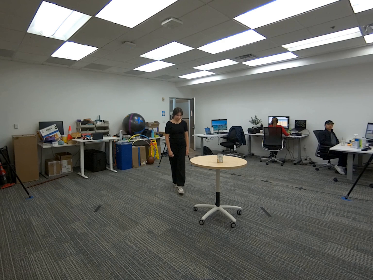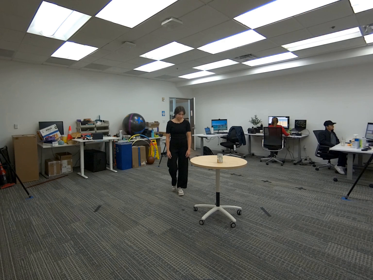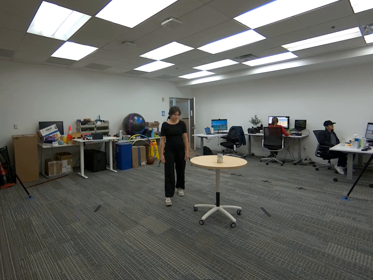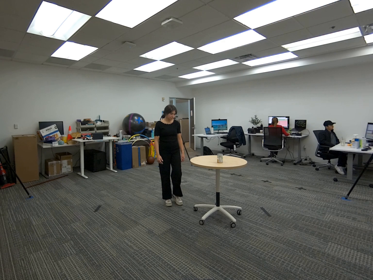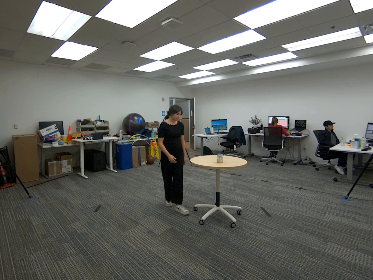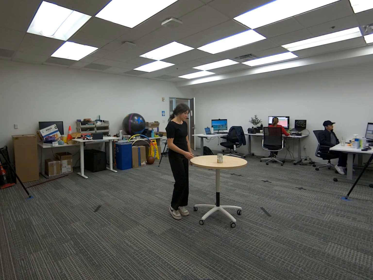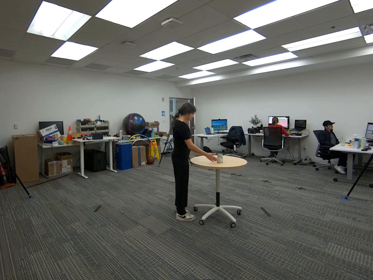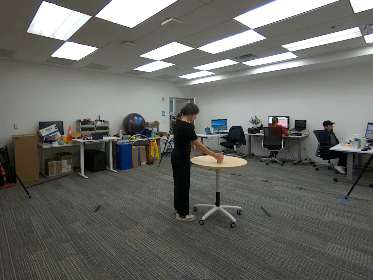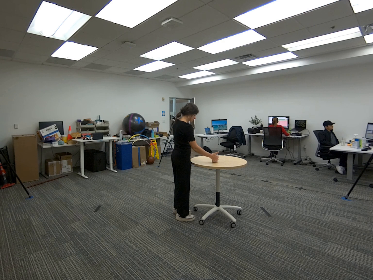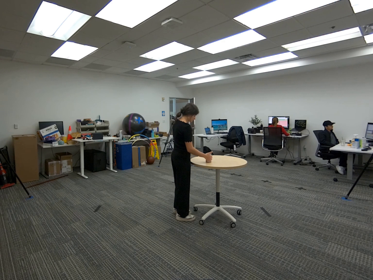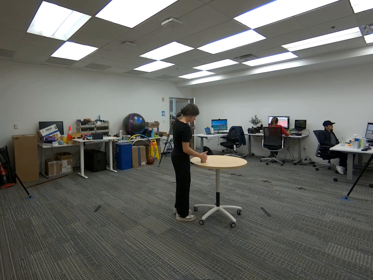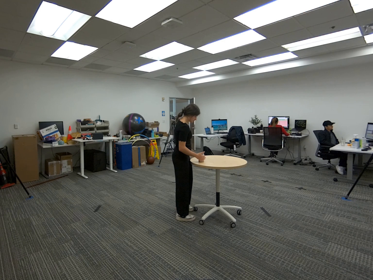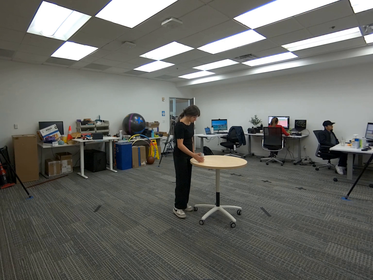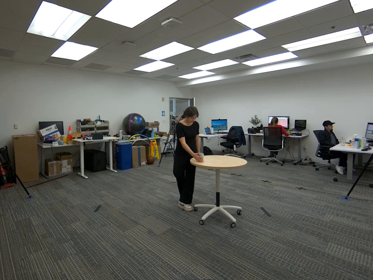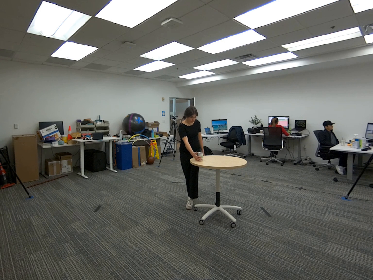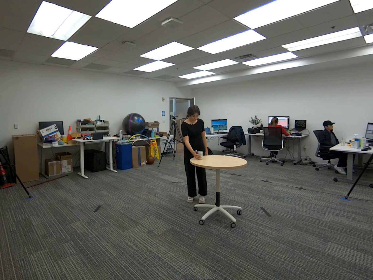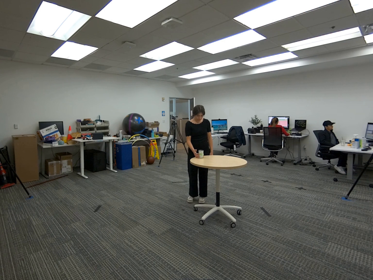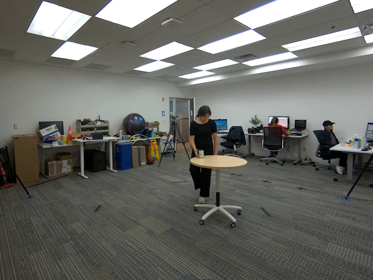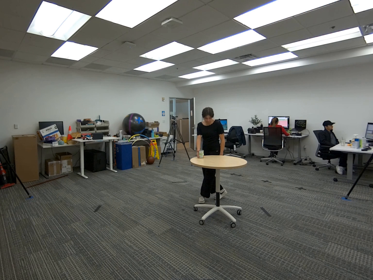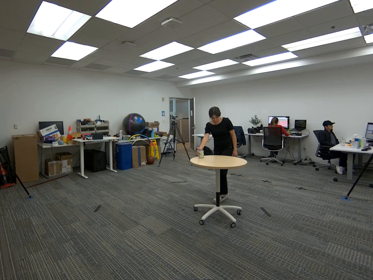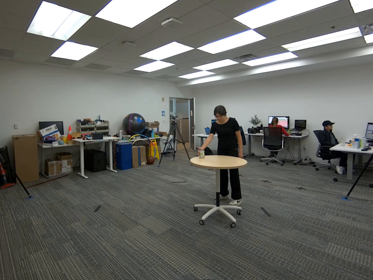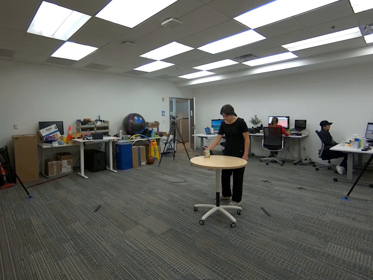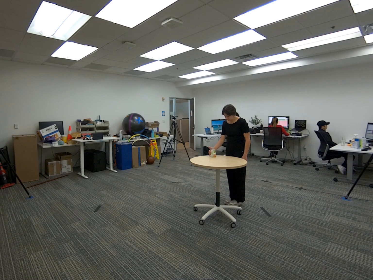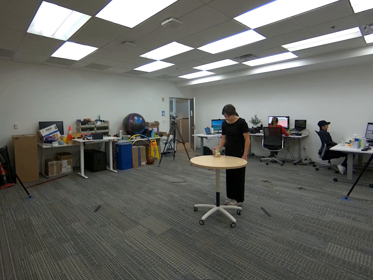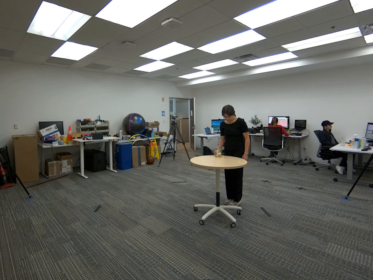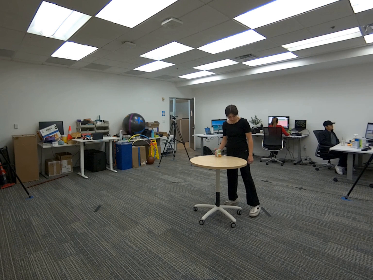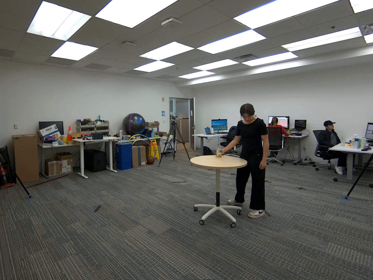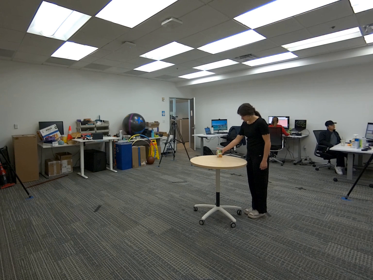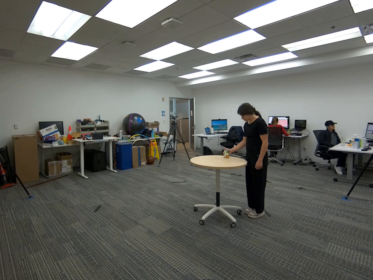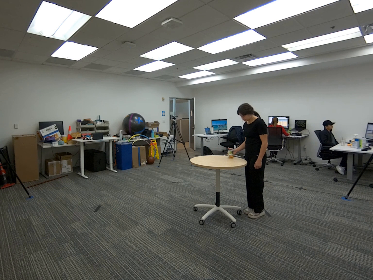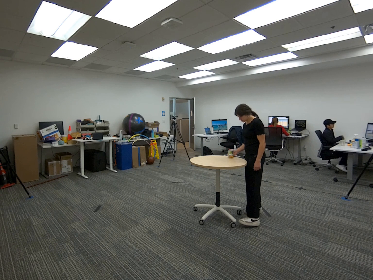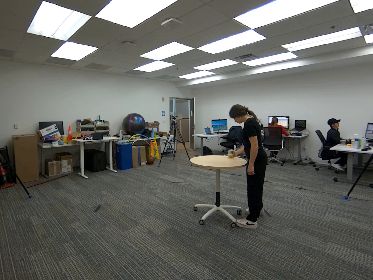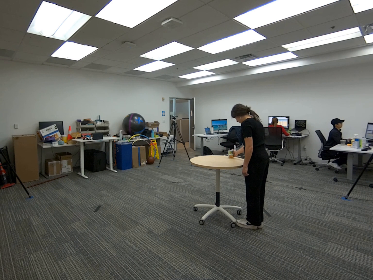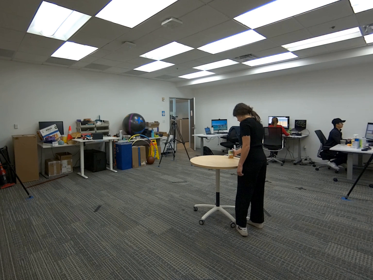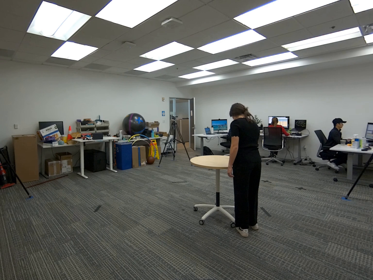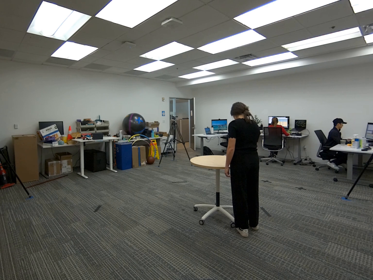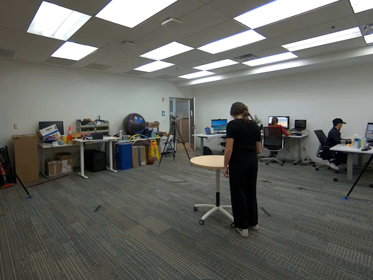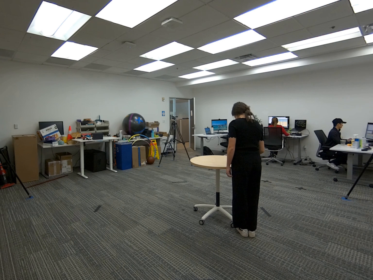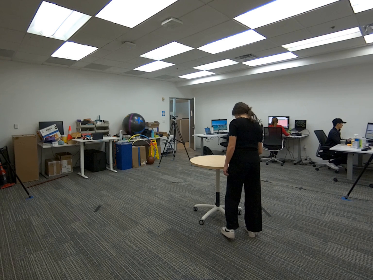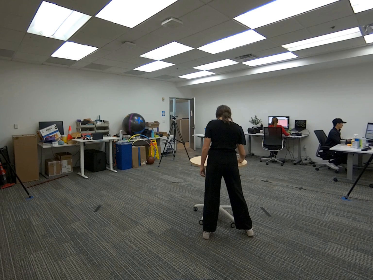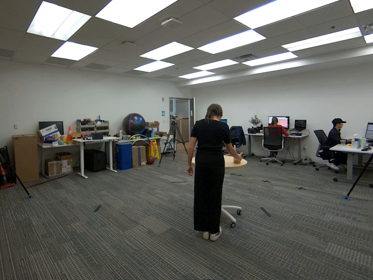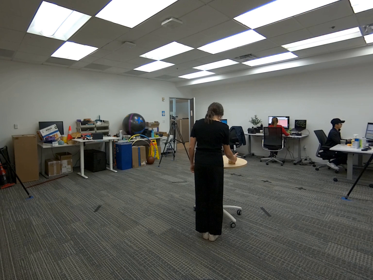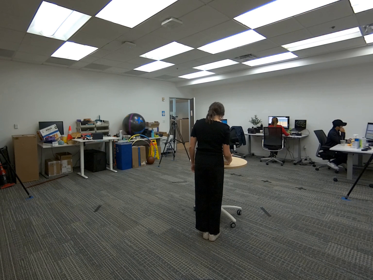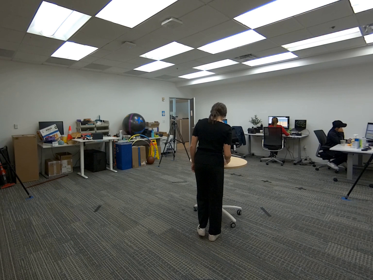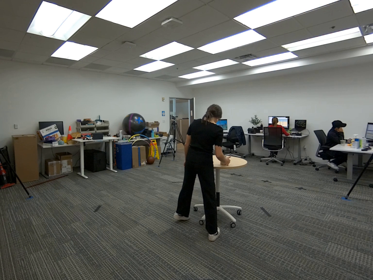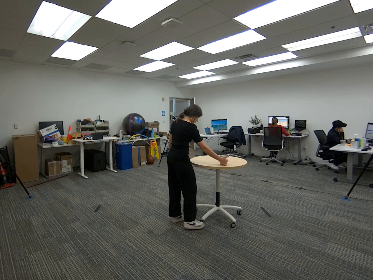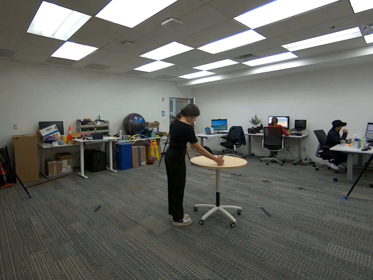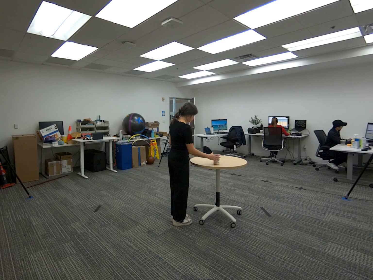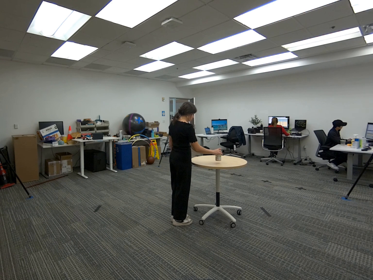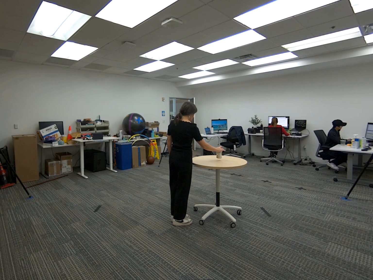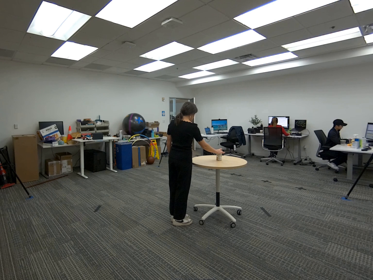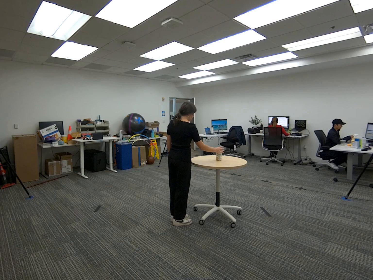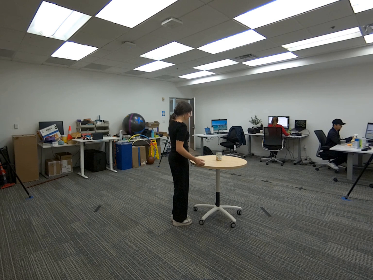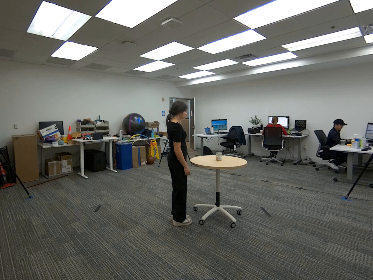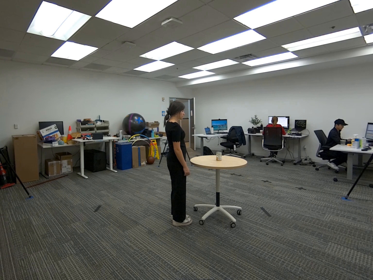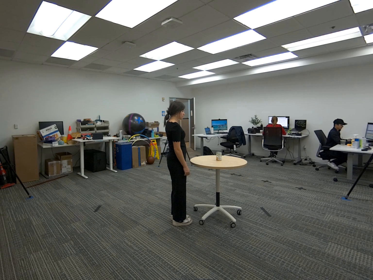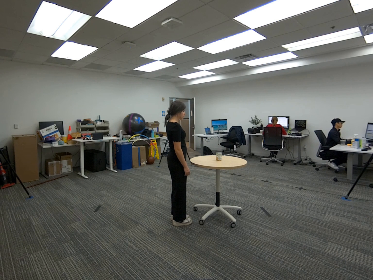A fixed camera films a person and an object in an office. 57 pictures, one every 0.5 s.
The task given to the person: Walk over to the corn can on the round table and pull the corn can towards you. Continue to pull the can towards you as you move around the table. Place the corn can in the center of the table when complete.
